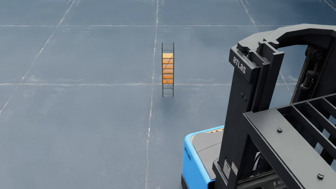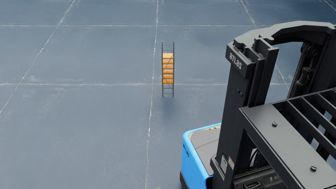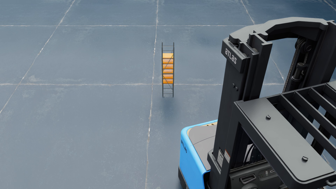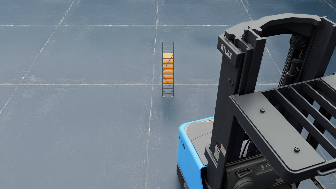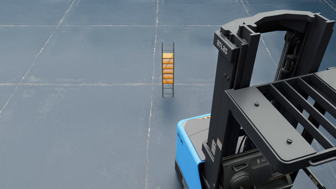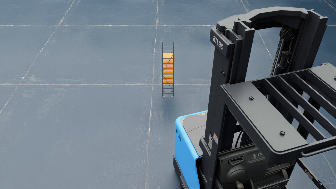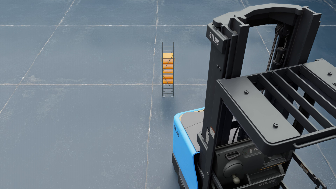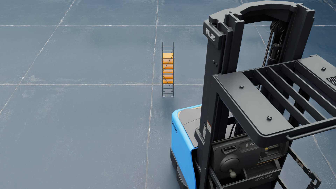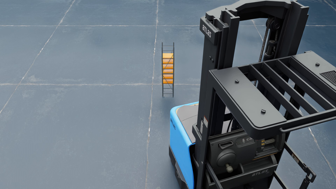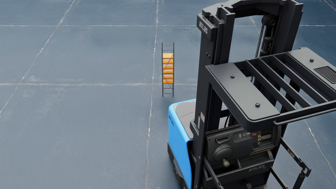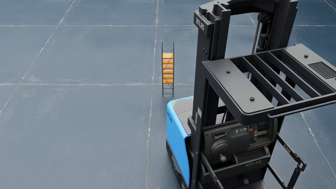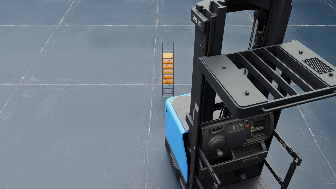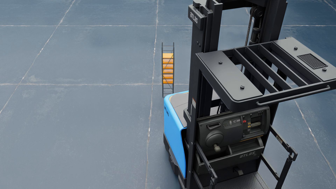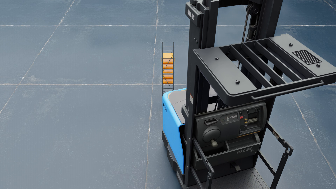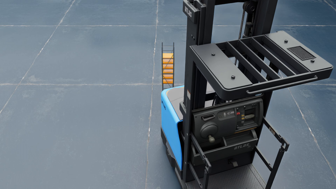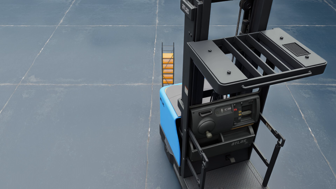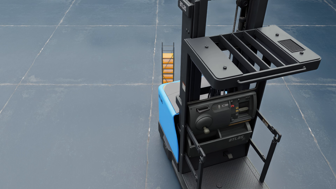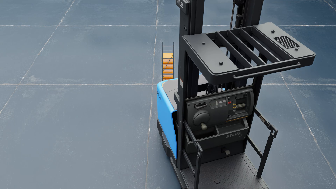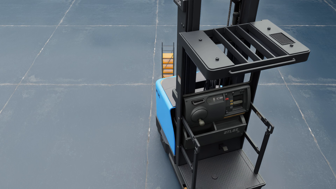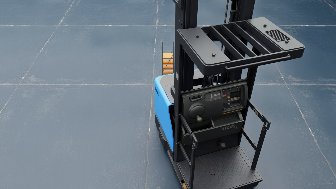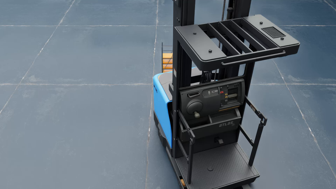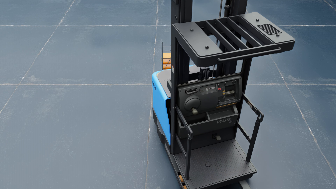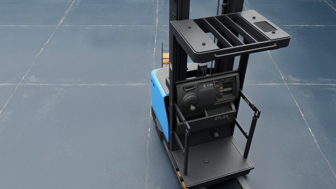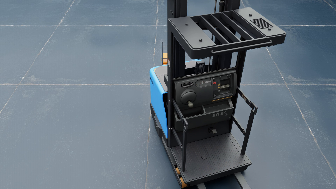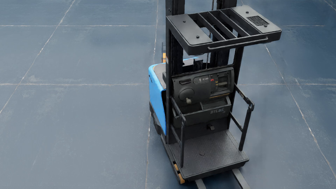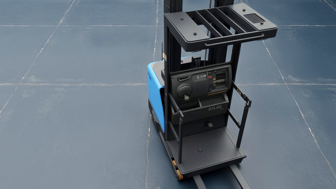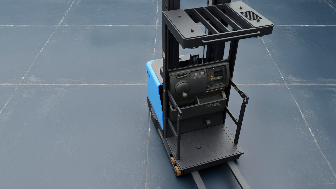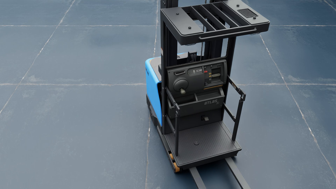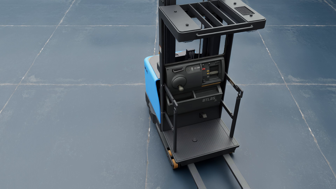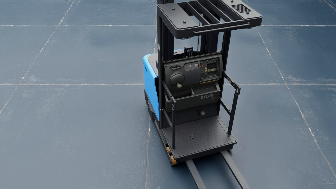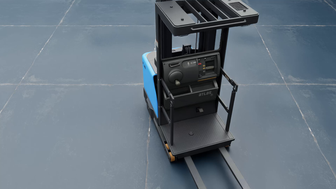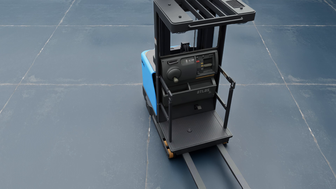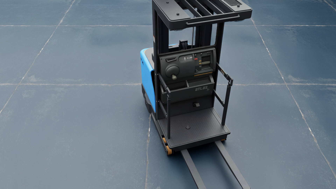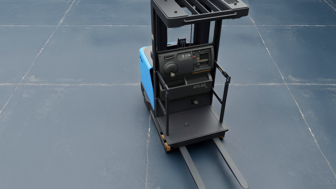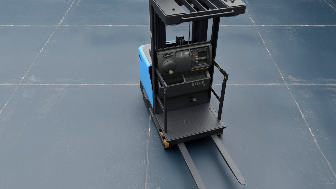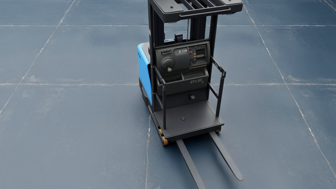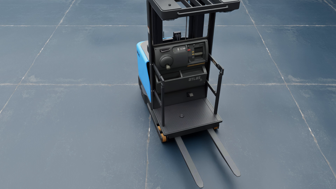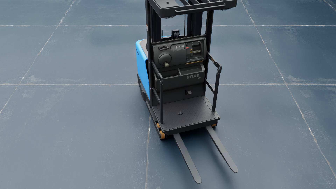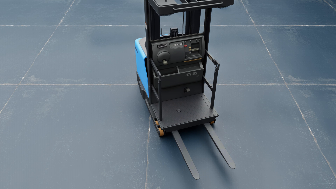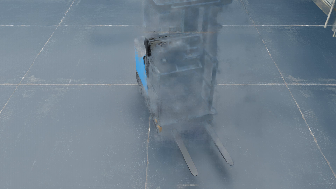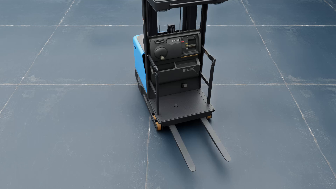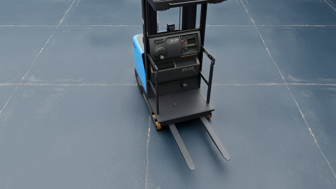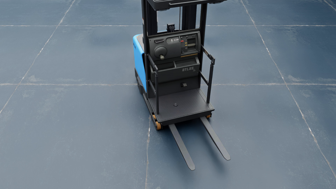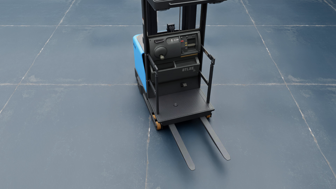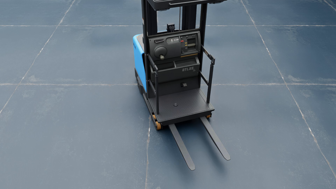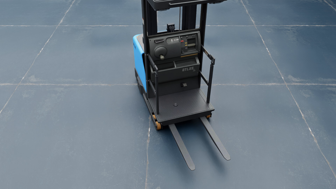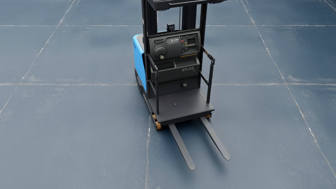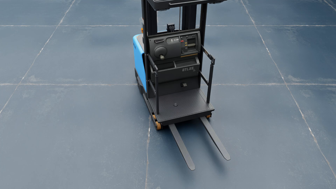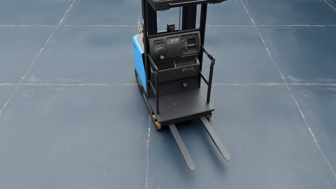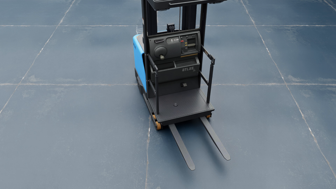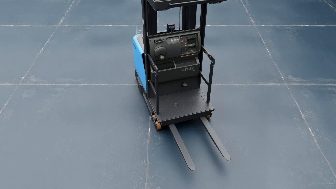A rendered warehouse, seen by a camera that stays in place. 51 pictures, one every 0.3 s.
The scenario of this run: A forklift runs into an object in its way.
